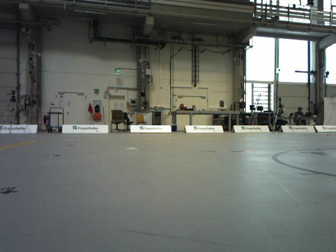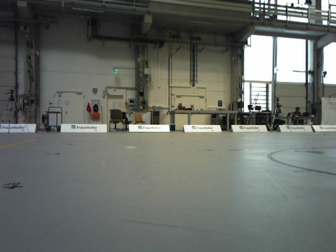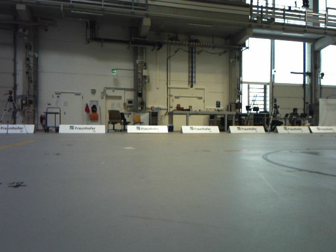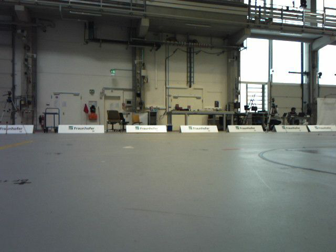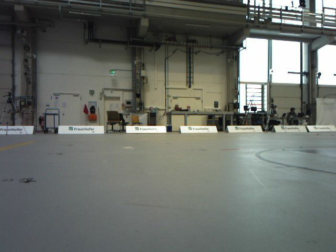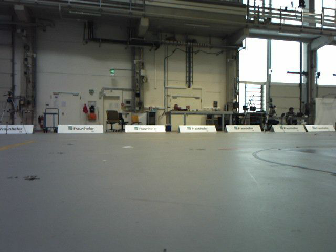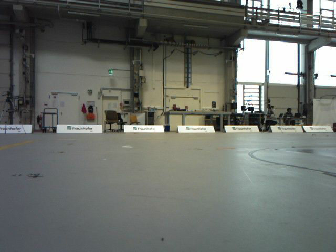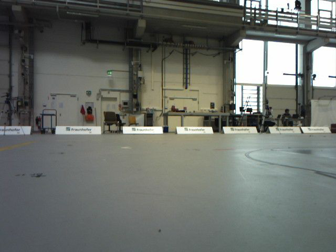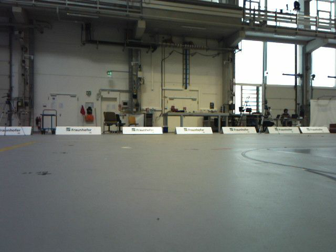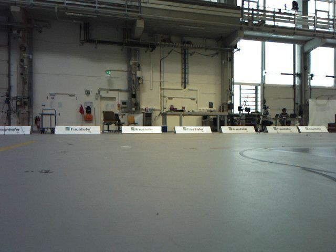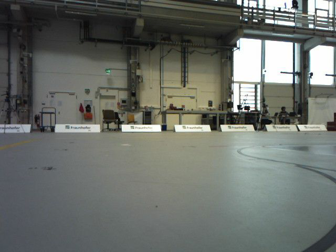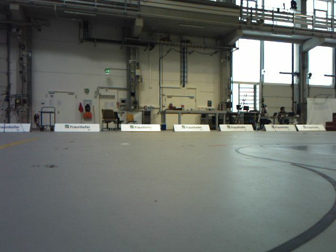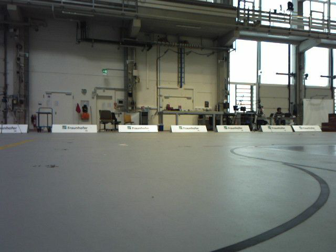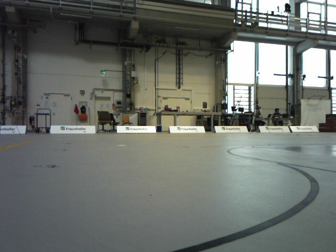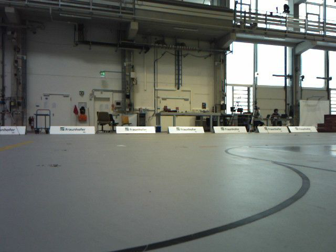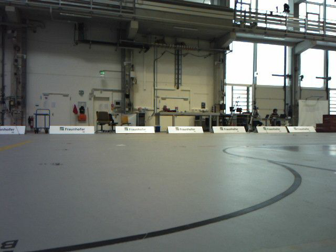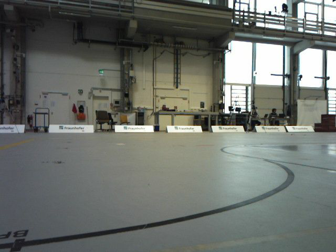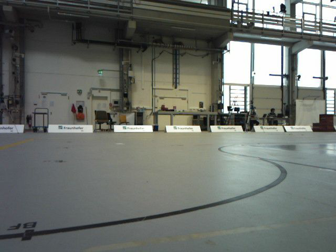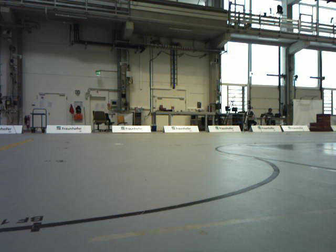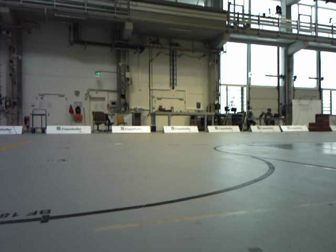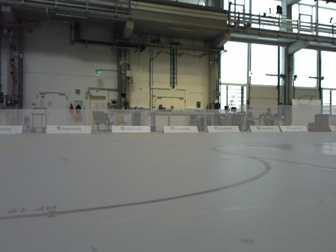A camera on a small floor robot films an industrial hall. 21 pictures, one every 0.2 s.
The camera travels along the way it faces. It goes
backward.
0.0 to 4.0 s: The camera travels backward, about 0.8 m, so what stands in front gets smaller.
The film runs backward here.
